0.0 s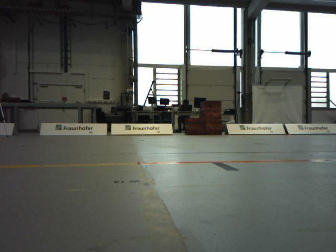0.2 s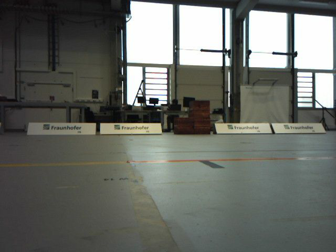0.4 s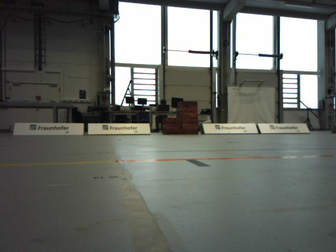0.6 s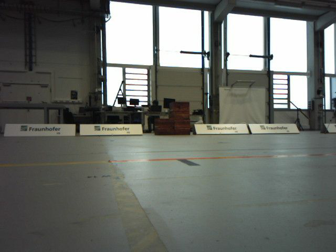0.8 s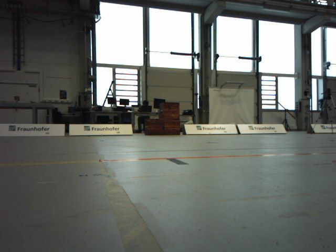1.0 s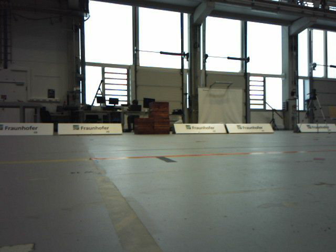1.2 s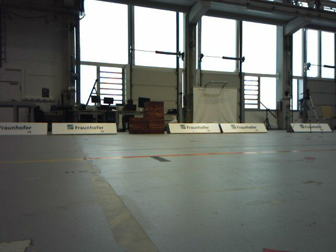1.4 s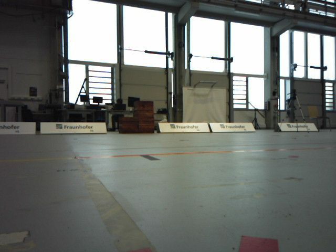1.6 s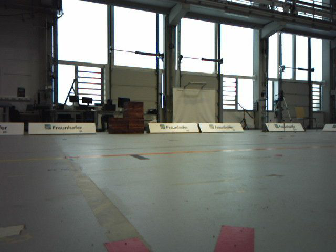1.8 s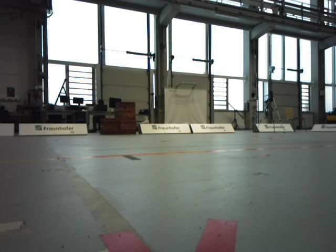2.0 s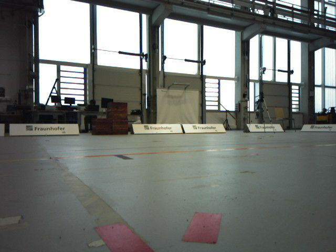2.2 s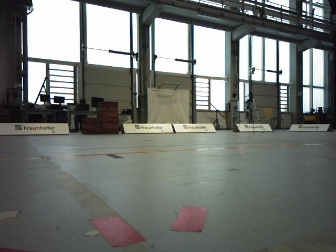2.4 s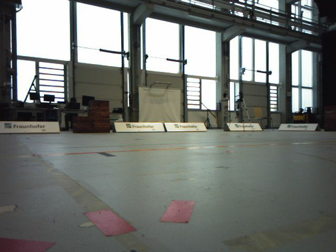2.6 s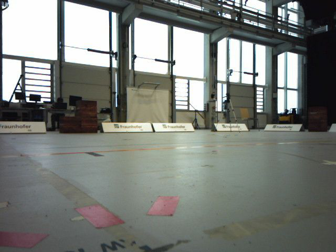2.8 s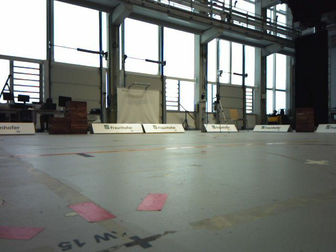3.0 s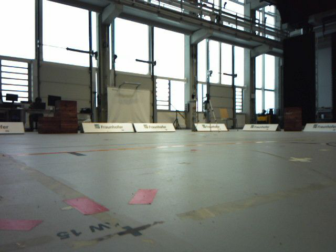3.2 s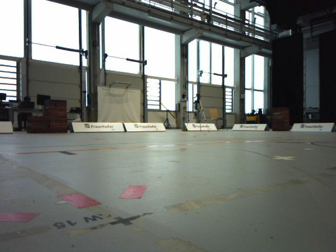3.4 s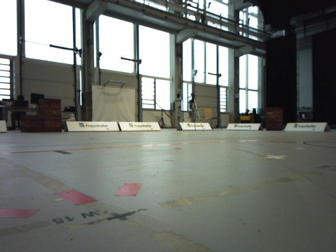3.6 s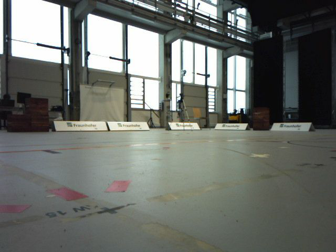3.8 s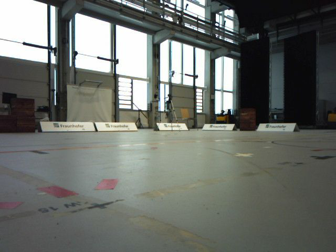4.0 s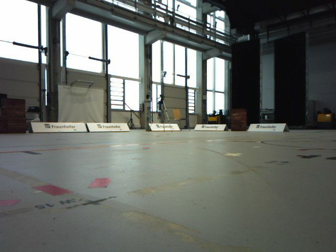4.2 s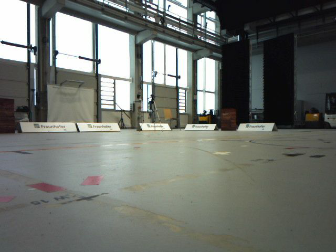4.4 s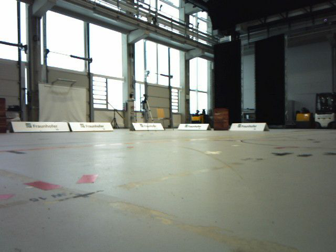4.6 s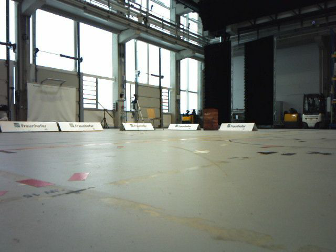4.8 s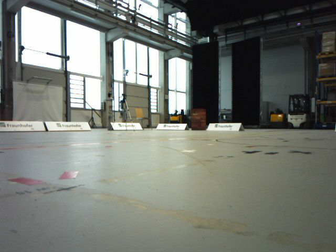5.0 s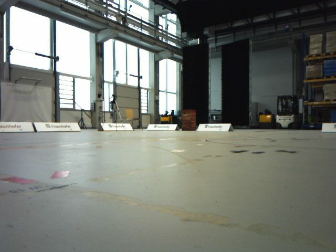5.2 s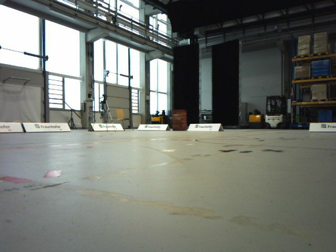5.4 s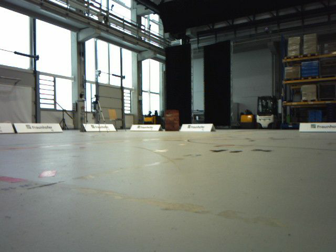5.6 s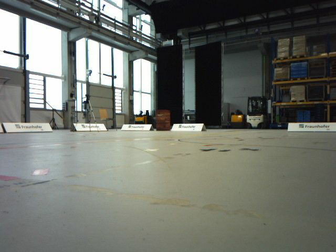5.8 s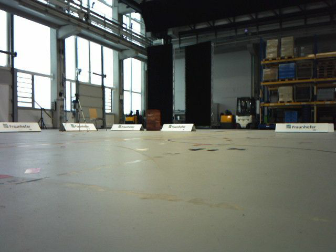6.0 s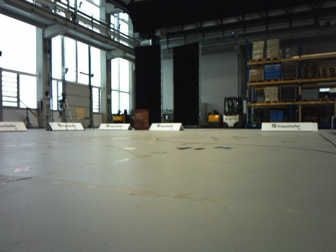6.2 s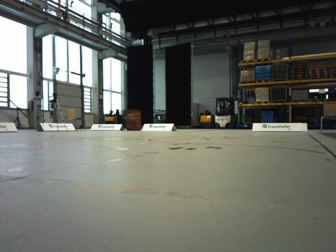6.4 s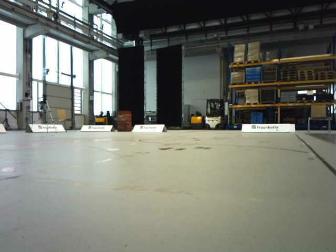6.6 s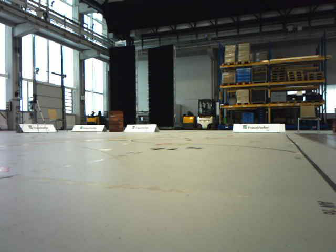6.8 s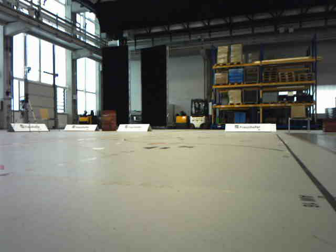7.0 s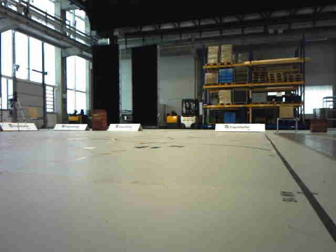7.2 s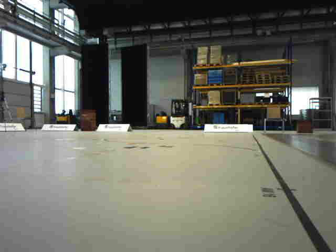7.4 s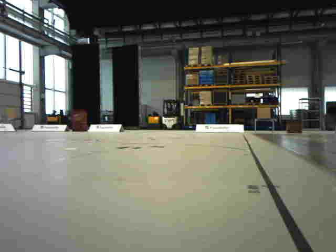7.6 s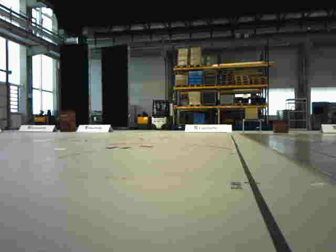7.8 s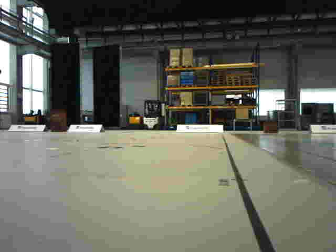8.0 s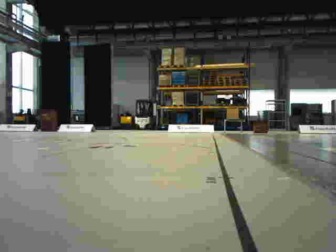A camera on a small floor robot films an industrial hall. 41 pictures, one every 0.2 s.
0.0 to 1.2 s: The camera swings to its right by about 10 degrees, and the scene slides to the left. It travels backward, about 0.2 m, so what stands in front gets smaller.
1.2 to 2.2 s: The camera travels backward, about 0.2 m, so what stands in front gets smaller.
2.2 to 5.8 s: The scene slides to the left, as the camera pans about 35 degrees to its right. It travels backward, about 0.7 m.
5.8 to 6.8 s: The camera travels backward, about 0.2 m, so what stands in front gets smaller.
6.8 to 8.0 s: The camera pans to its right, which is clockwise from overhead, by about 10 degrees. It travels backward, about 0.2 m, so what stands in front gets smaller.
The film runs backward here.
